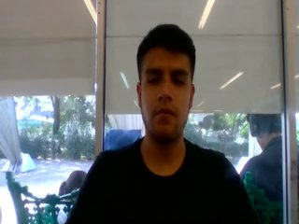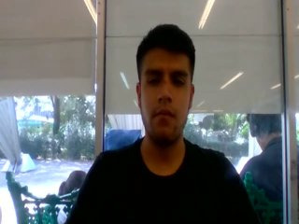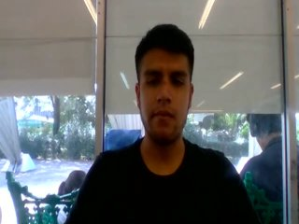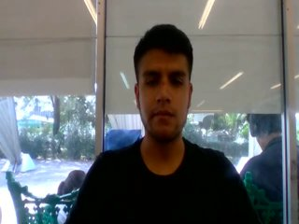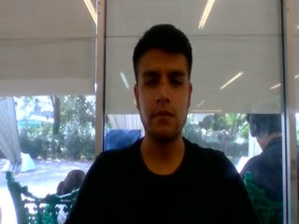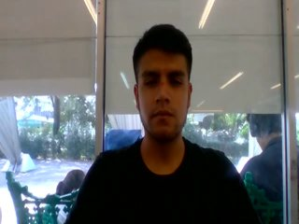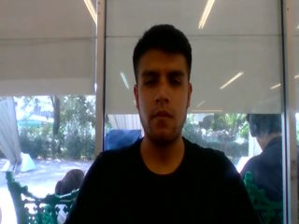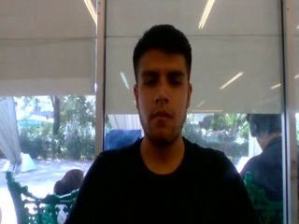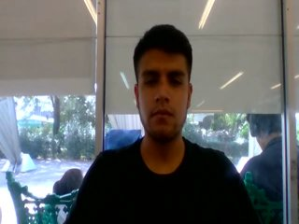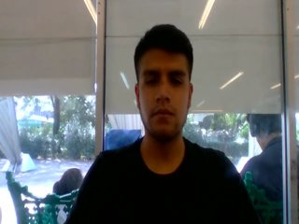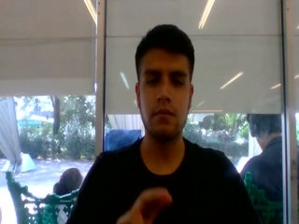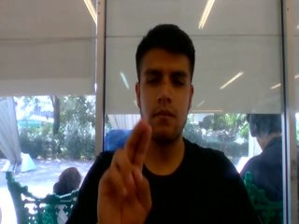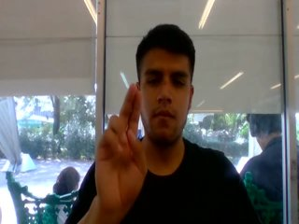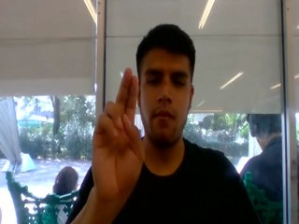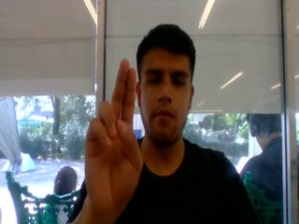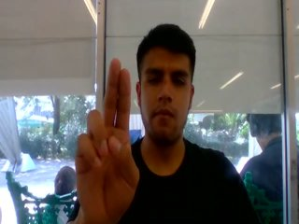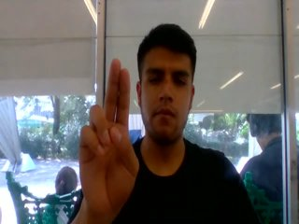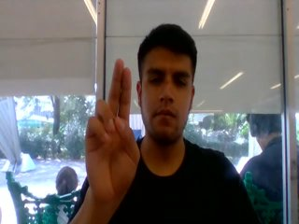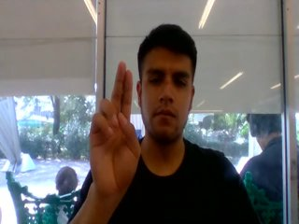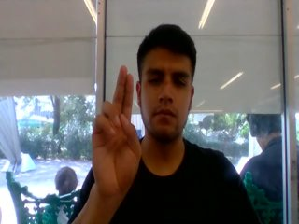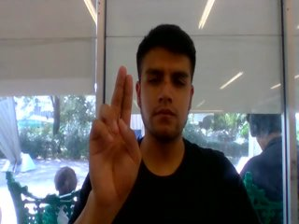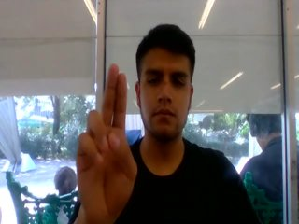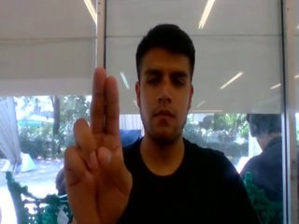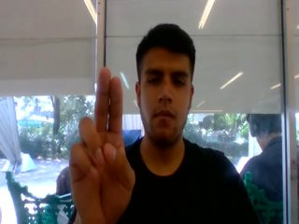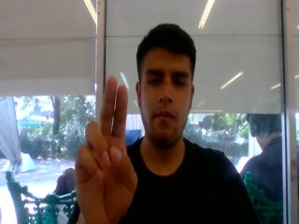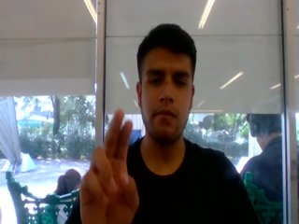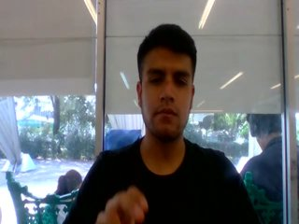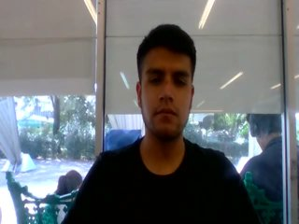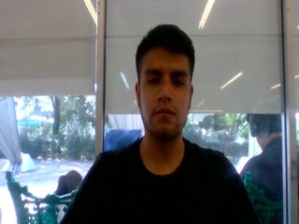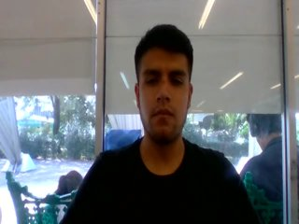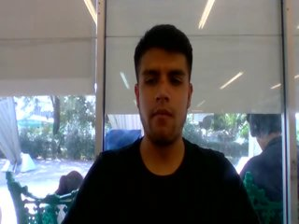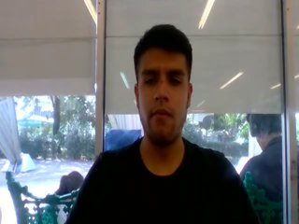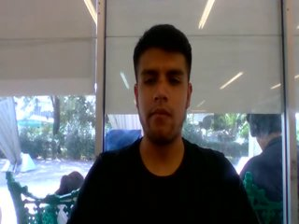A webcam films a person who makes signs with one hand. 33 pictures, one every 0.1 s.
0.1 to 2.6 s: Click with two fingers.
2.7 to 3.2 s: Non-gesture.
